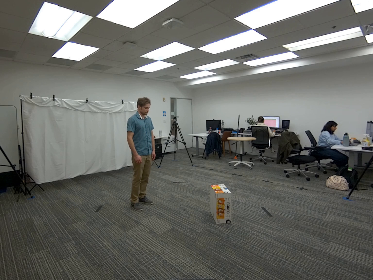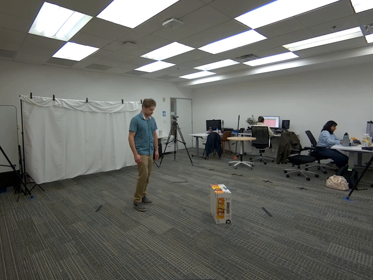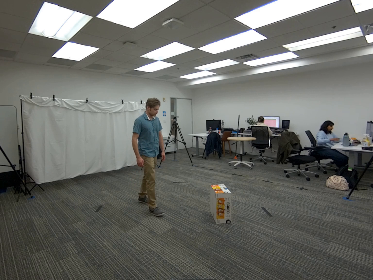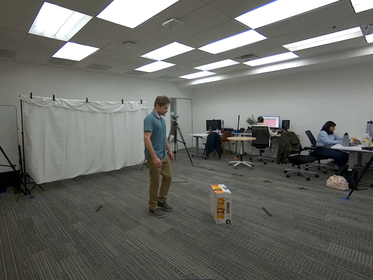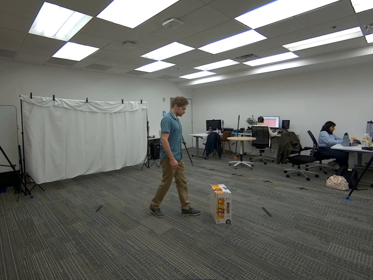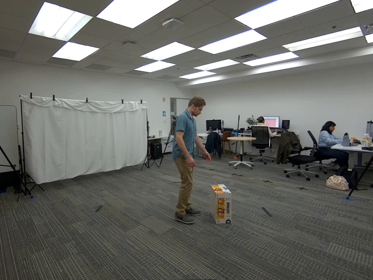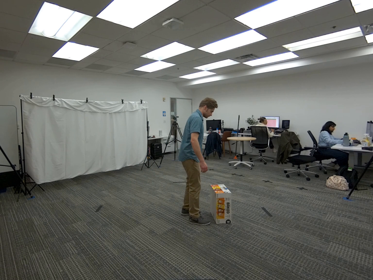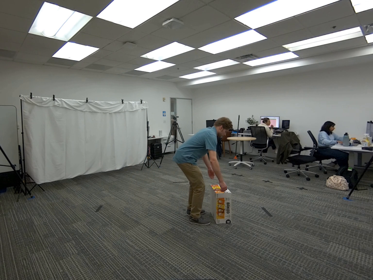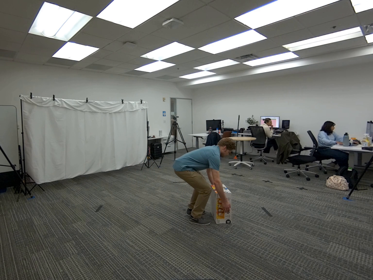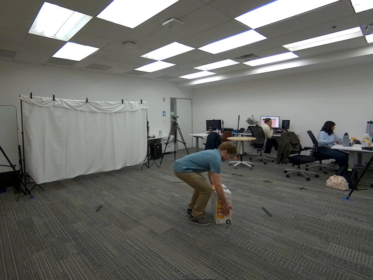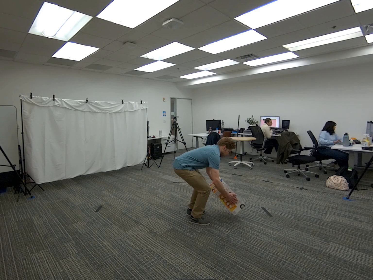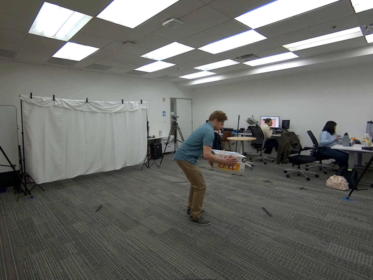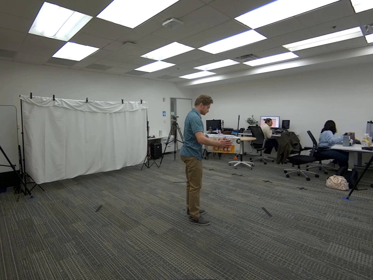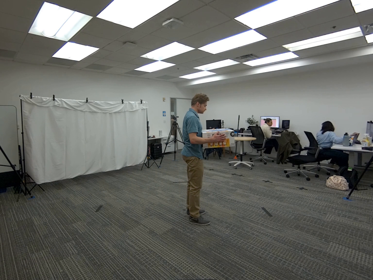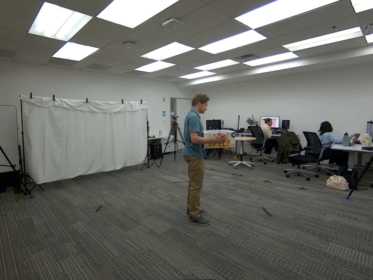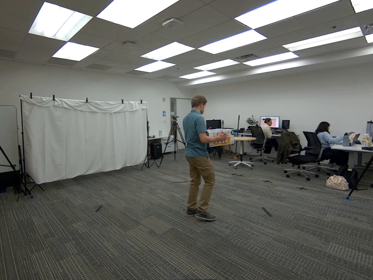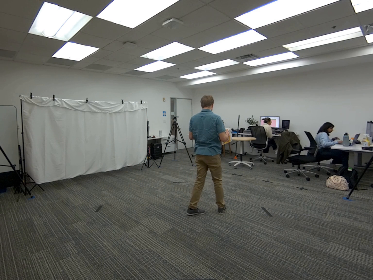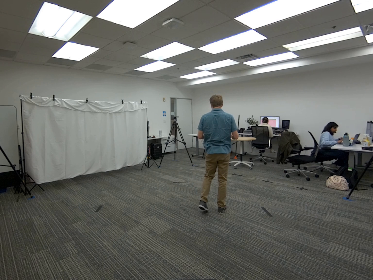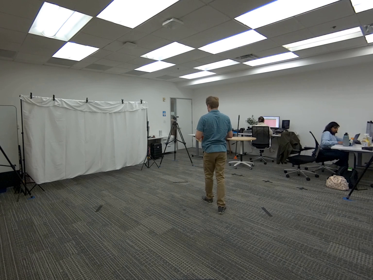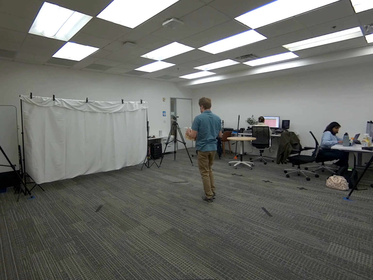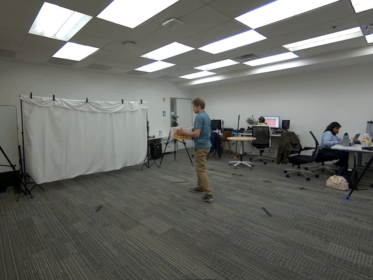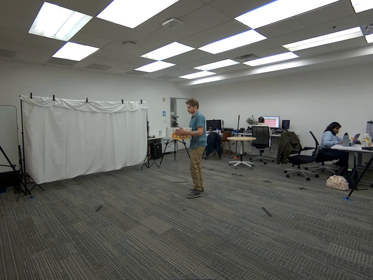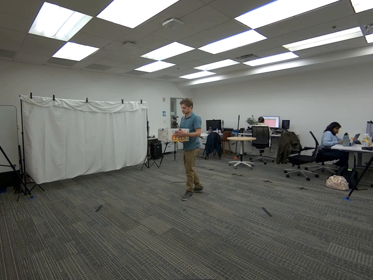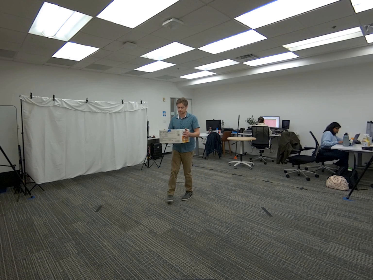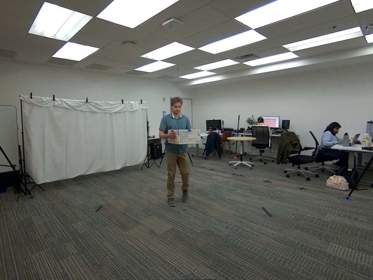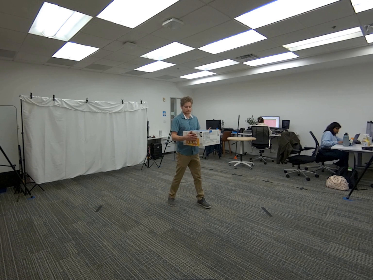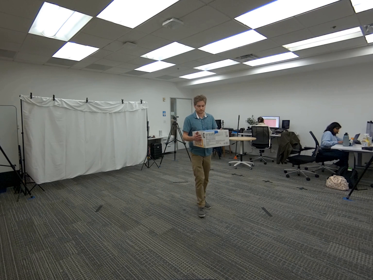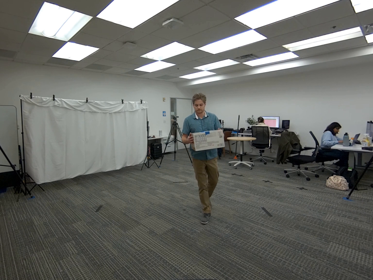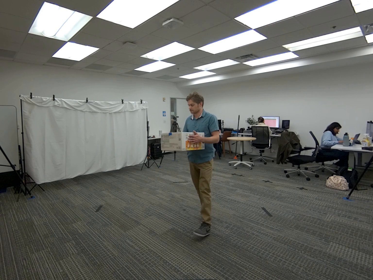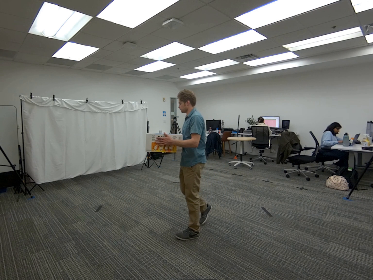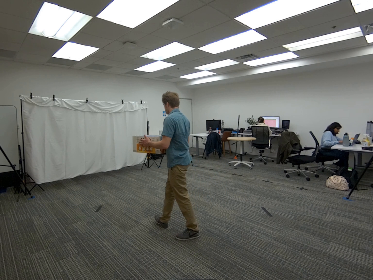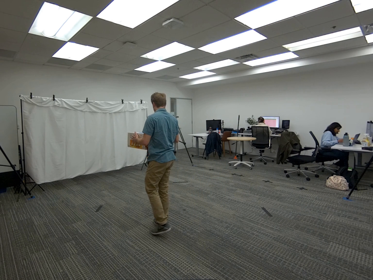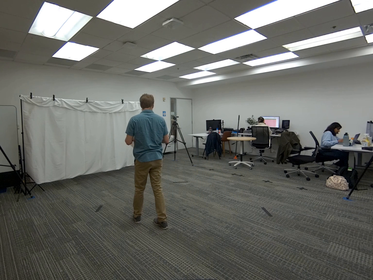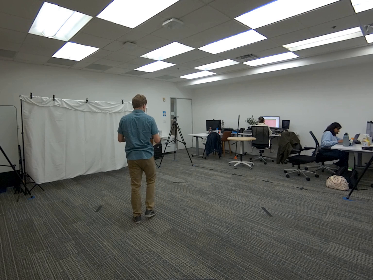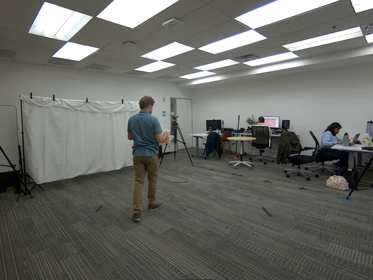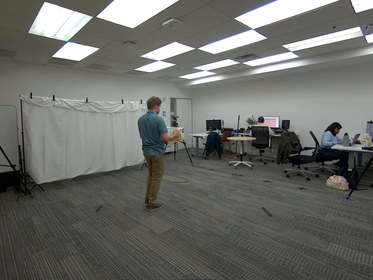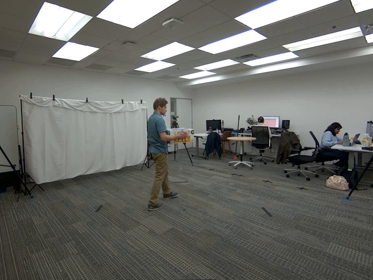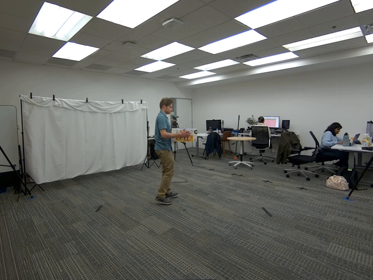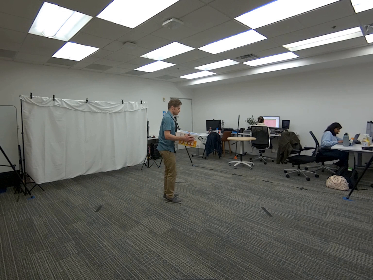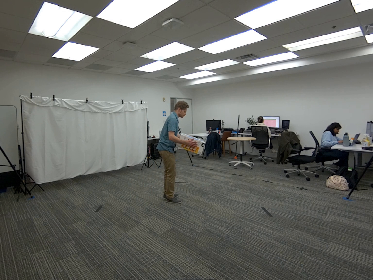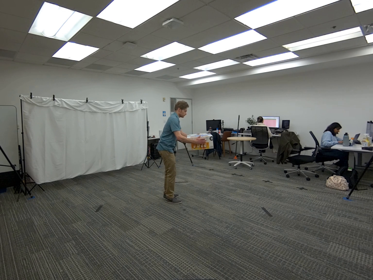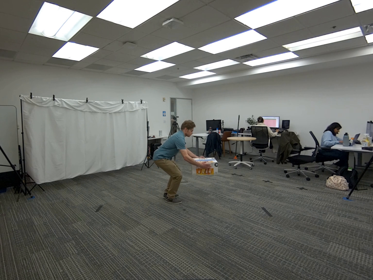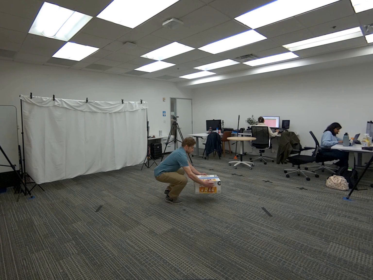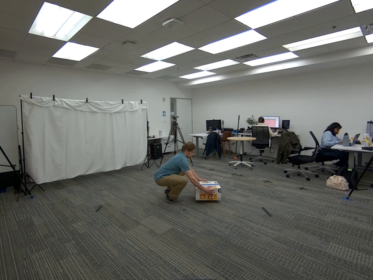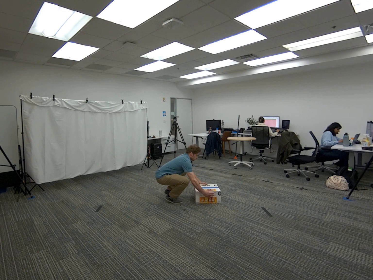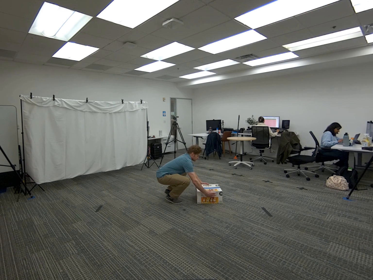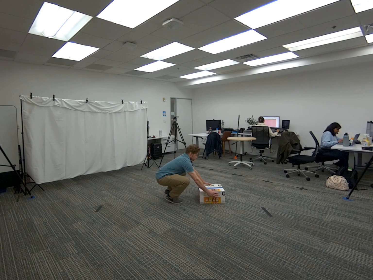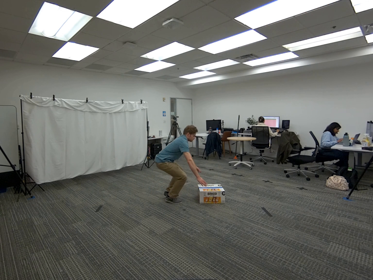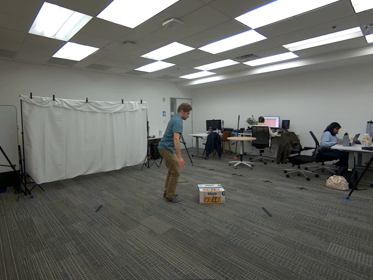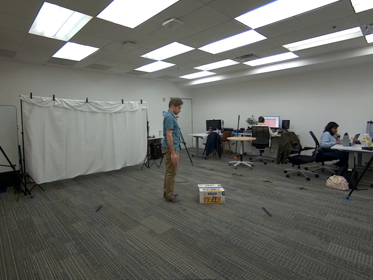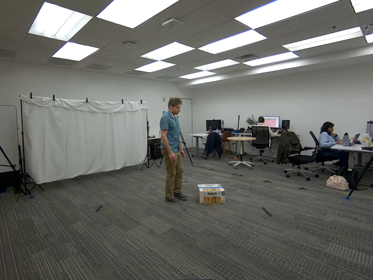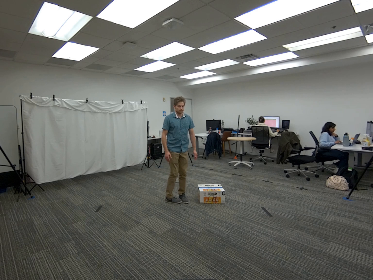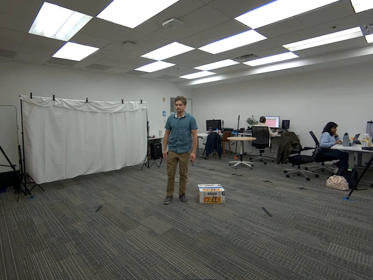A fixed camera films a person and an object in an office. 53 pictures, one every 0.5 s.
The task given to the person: Walk to the snack box on the ground. Use both hands to pick it up, hold it close to your body in front of you while walking, and then place the box back on the ground.
